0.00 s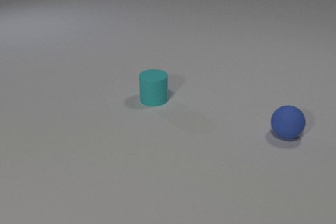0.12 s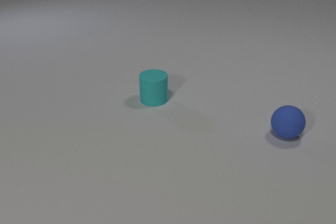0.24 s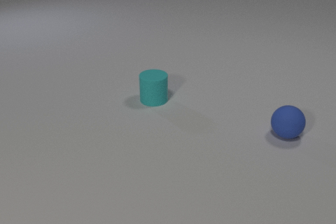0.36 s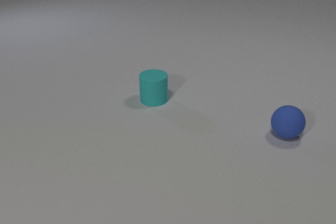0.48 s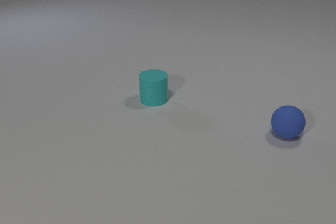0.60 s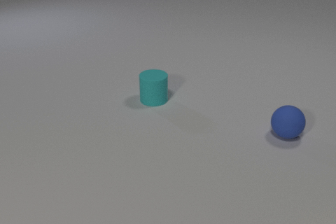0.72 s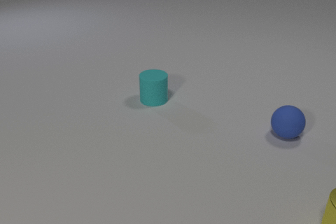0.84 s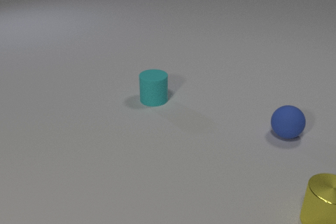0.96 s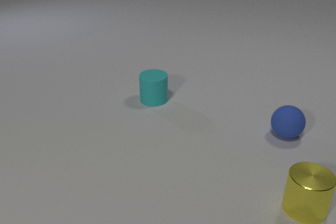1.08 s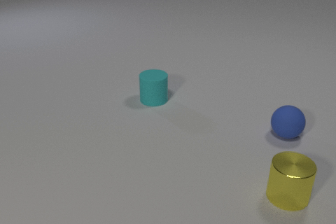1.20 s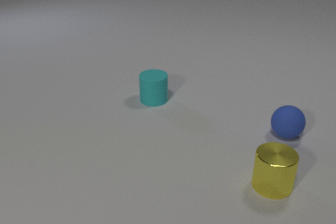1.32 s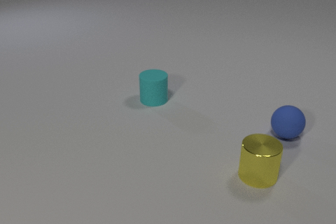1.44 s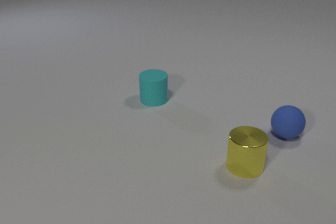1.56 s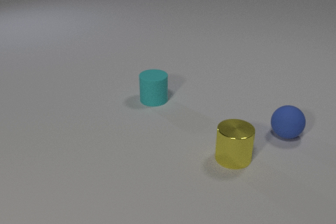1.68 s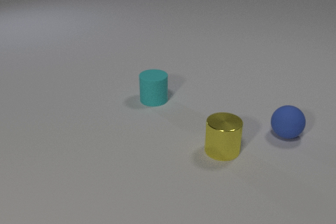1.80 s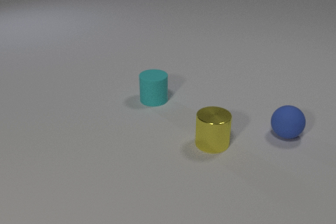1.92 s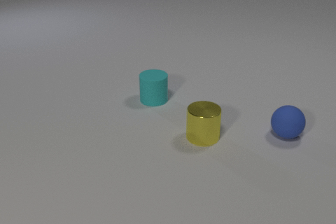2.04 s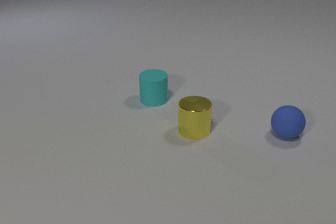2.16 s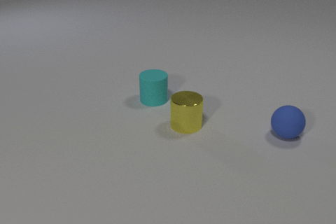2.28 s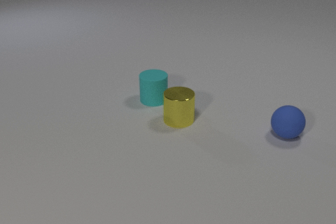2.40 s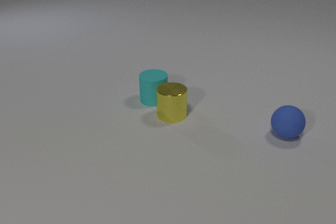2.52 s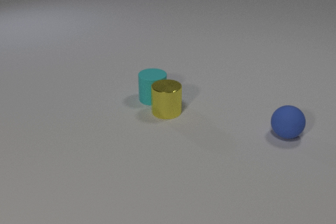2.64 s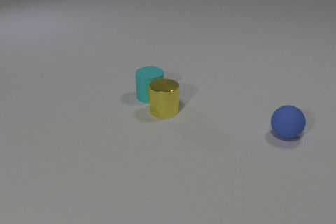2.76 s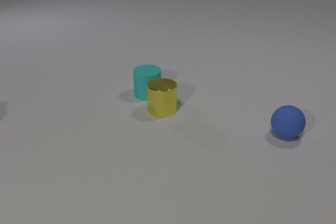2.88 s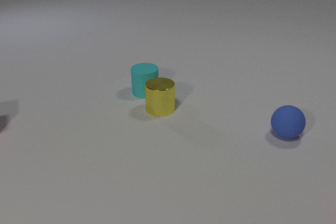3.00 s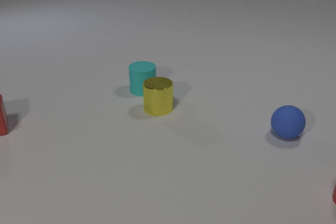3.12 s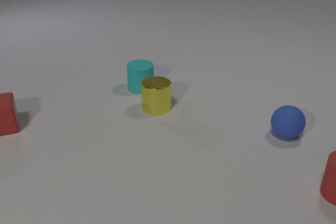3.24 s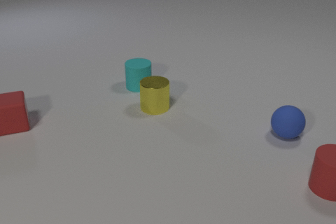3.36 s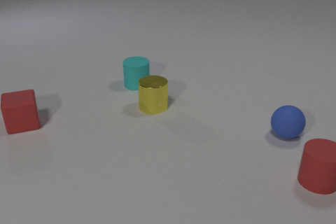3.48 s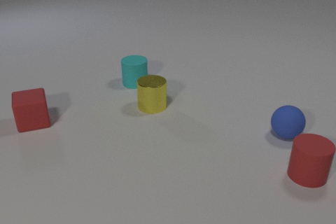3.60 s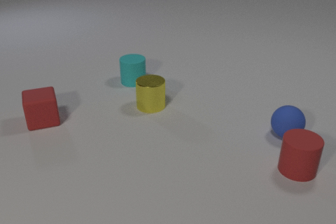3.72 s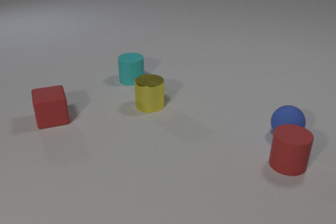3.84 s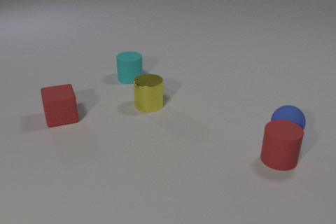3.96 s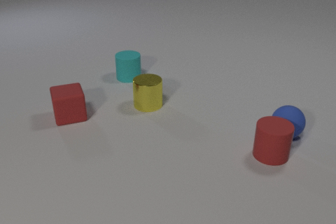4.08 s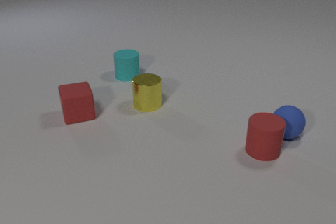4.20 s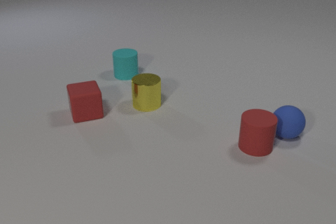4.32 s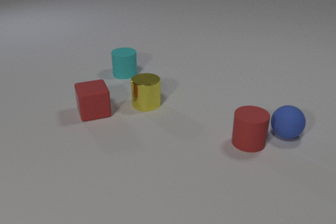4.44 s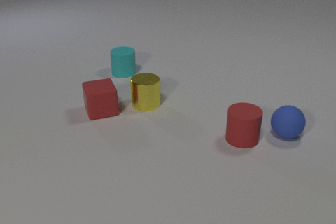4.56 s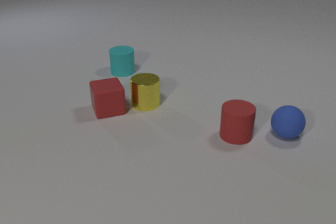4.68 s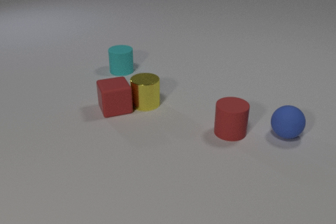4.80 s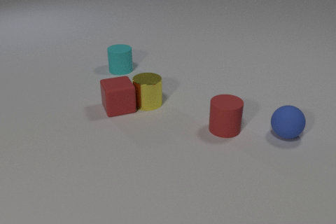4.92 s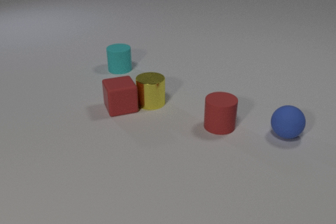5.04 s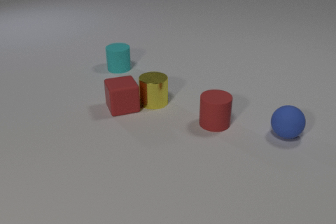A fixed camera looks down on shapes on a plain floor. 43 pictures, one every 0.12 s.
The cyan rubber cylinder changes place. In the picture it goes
away from the camera.
0.00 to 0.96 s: The yellow metal cylinder comes in at the right edge, slides to the left and away from the camera.
0.96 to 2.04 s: The yellow metal cylinder slides to the left and away from the camera.
2.04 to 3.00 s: The yellow metal cylinder slides away from the camera and to the left. The cyan rubber cylinder slides away from the camera and to the left. The red rubber cube comes in at the left edge, slides to the right. The yellow metal cylinder and the cyan rubber cylinder collide.
3.00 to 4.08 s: The yellow metal cylinder slides to the left and away from the camera. The cyan rubber cylinder slides away from the camera and to the left. The red rubber cube slides to the right. The red rubber cylinder slides to the left and away from the camera.
4.08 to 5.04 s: The yellow metal cylinder slides to the right. The cyan rubber cylinder slides away from the camera and to the left. The red rubber cube slides to the right. The red rubber cylinder slides to the left and away from the camera. The yellow metal cylinder and the red rubber cube collide.
What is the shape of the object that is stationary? sphere.
What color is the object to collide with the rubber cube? yellow.
How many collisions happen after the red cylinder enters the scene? 1.
